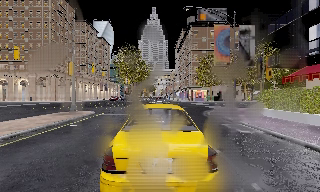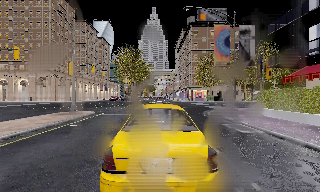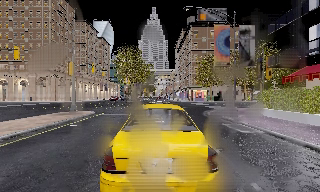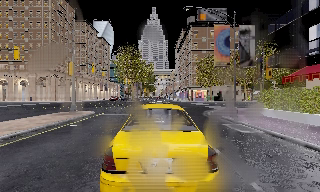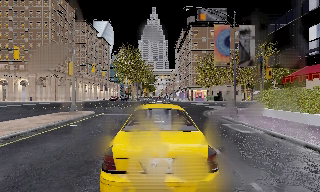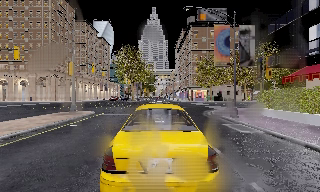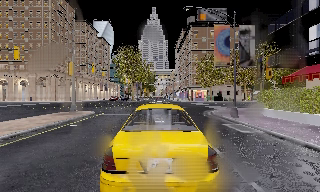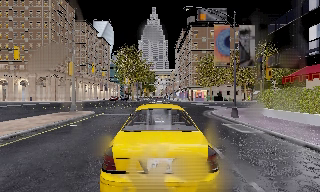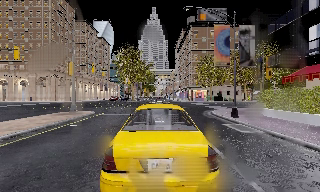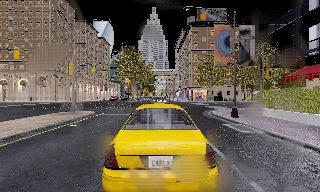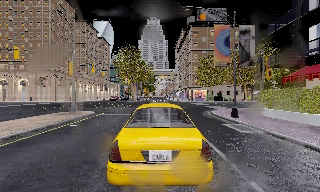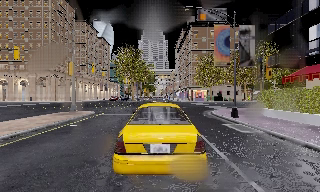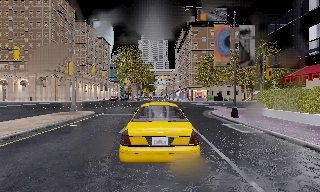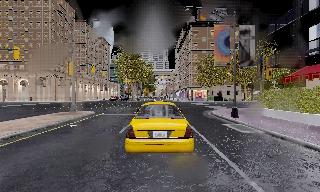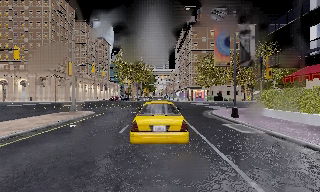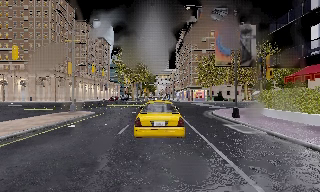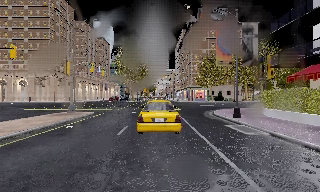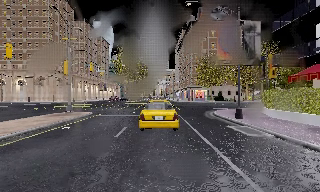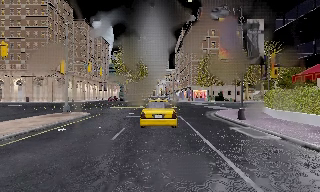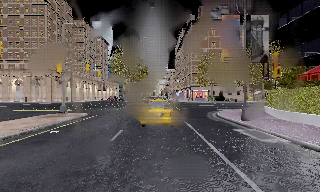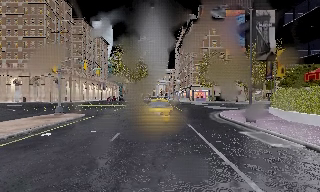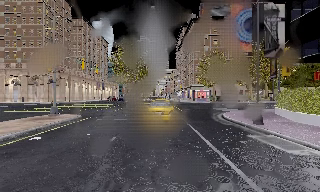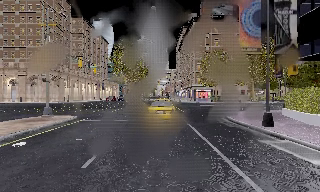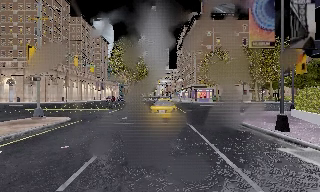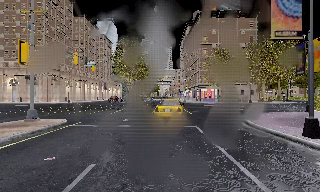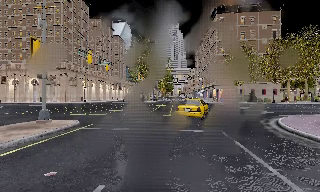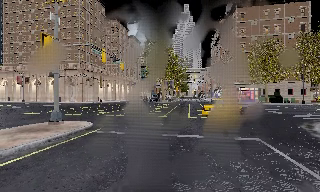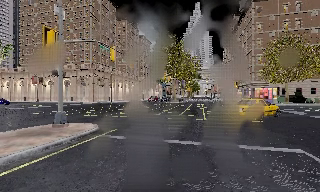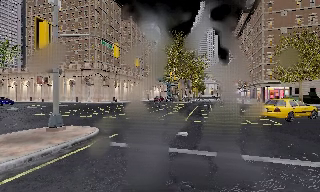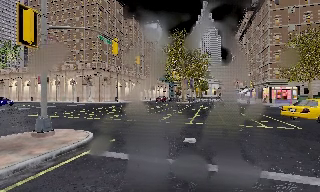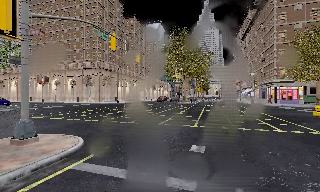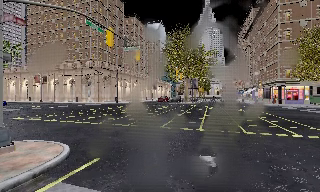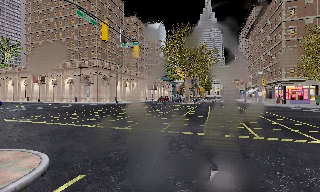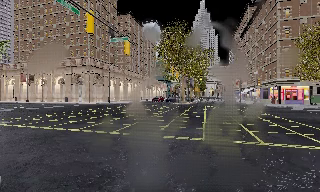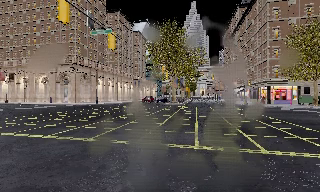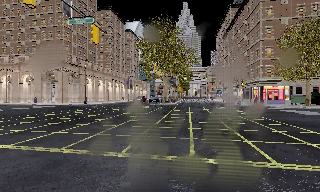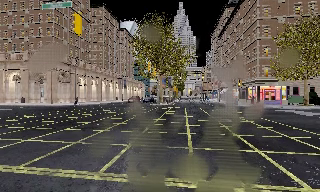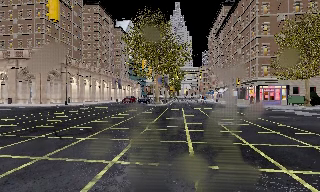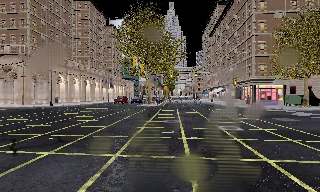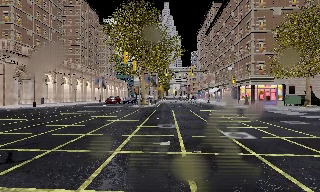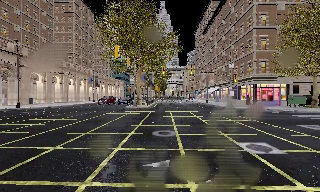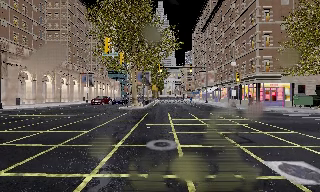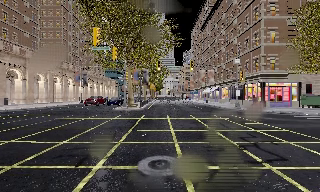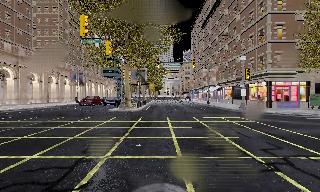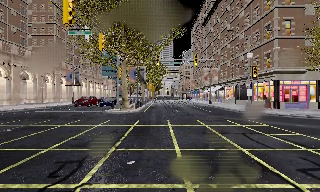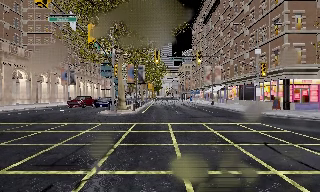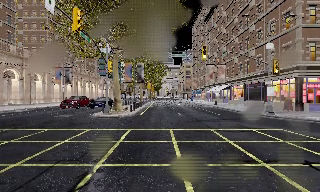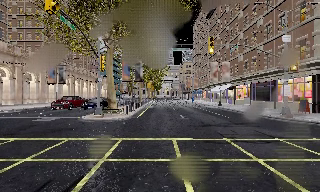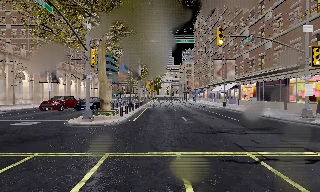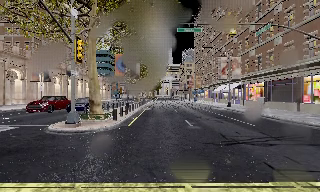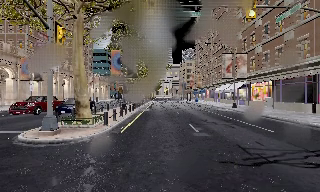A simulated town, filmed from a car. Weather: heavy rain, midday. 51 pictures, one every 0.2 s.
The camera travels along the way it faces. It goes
forward.
0.0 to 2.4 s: The camera keeps its place and its aim.
2.4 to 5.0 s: The camera travels forward, about 6 m, so what stands in front looms larger. It gains speed.
5.0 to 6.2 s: The scene slides to the right, as the camera pans about 10 degrees to its left. It travels forward, about 6 m, so what stands in front looms larger.
6.2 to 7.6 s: The camera pans to its right, which is clockwise from overhead, by about 15 degrees. It travels forward, about 8 m, so what stands in front looms larger.
7.6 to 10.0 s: The camera travels forward, about 19 m, so what stands in front looms larger.
The film runs forward here.
